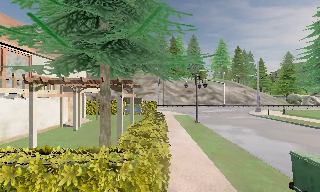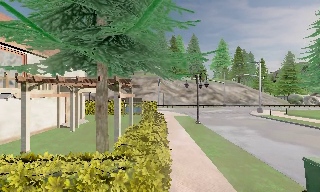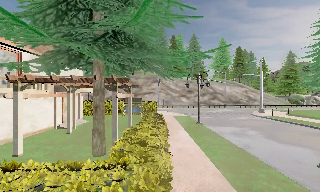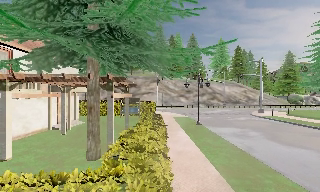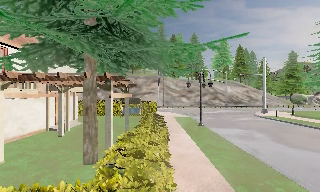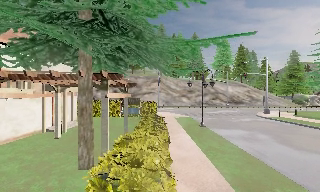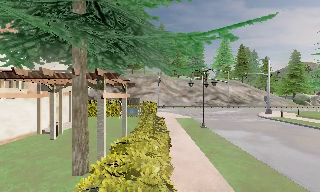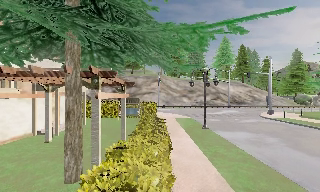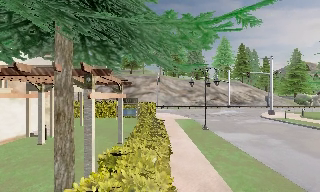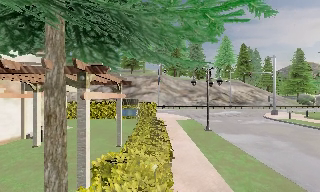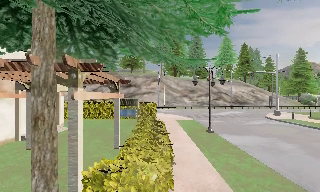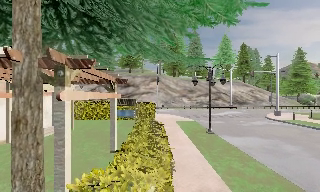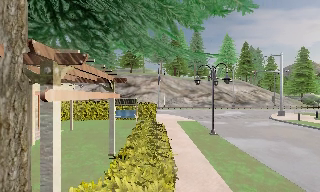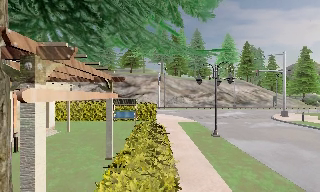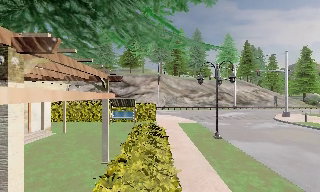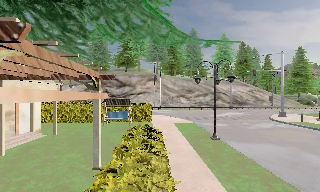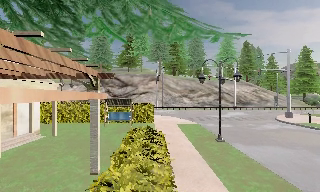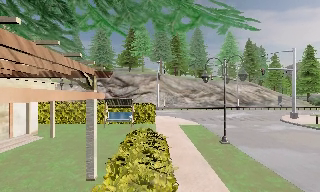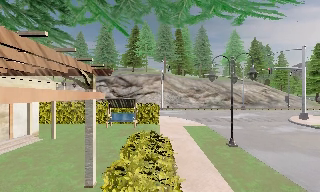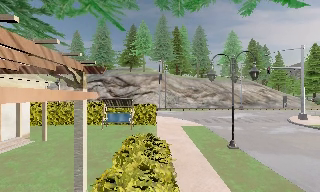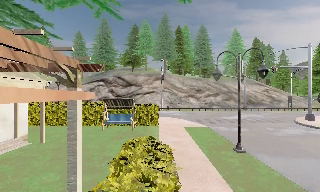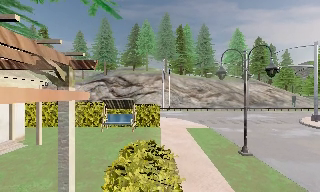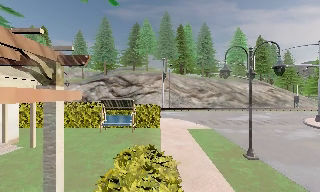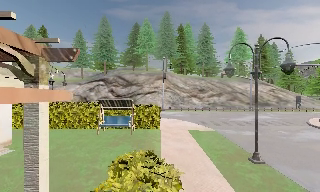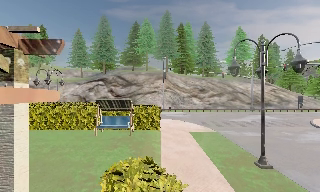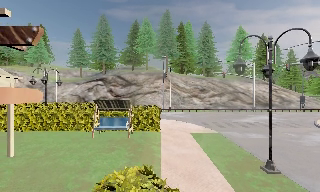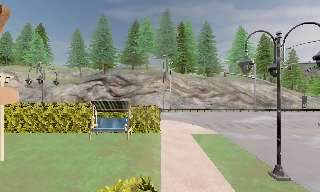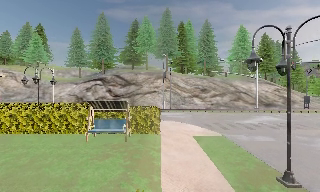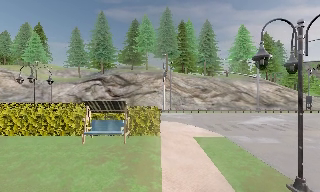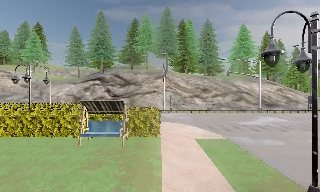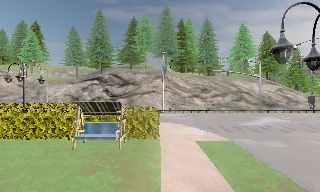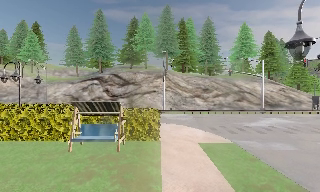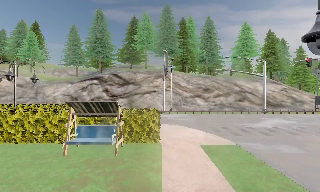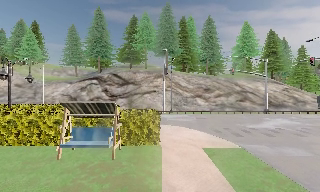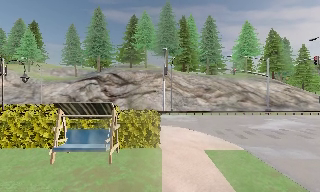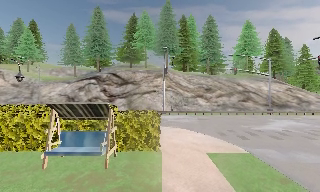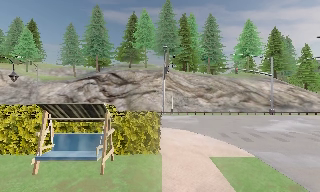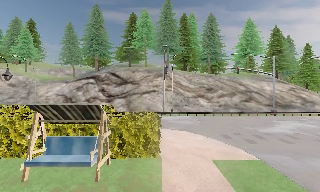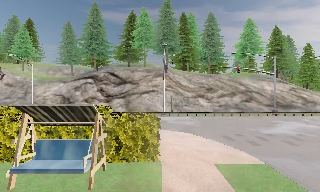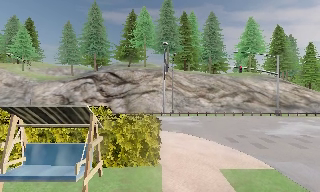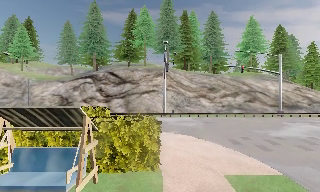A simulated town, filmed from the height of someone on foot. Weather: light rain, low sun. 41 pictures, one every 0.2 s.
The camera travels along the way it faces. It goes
forward.
0.0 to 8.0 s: The camera travels forward, about 16 m, so what stands in front looms larger.
The film runs forward here.
